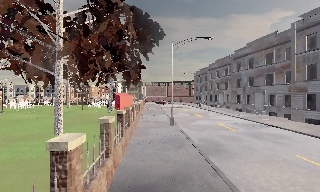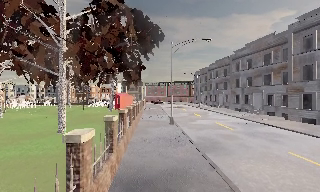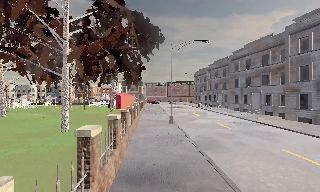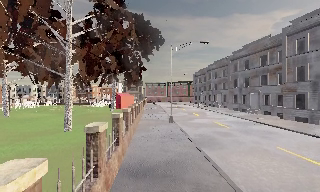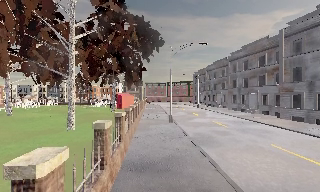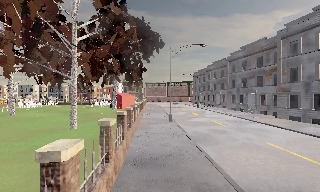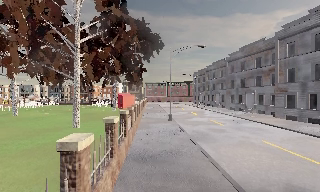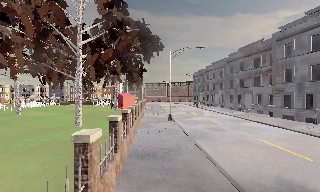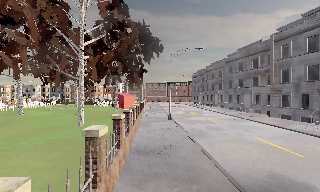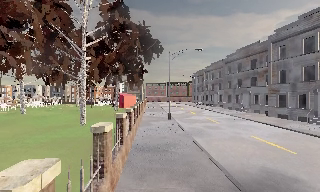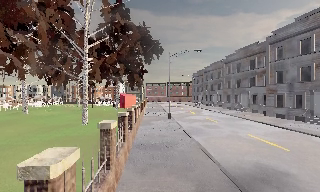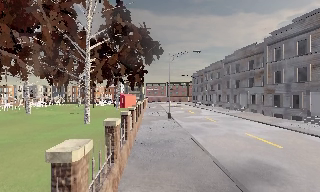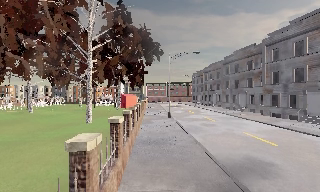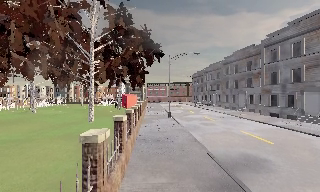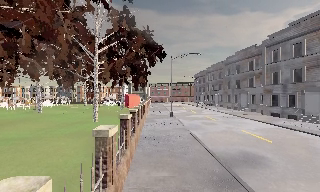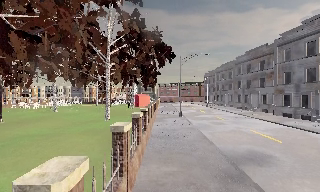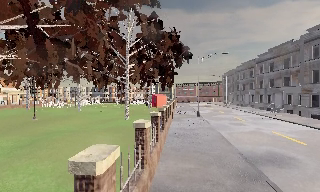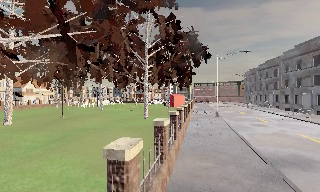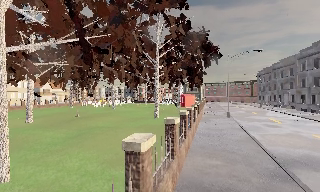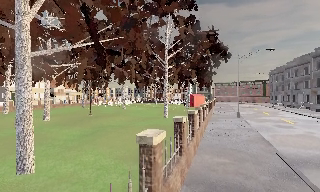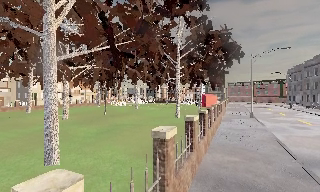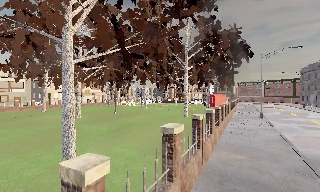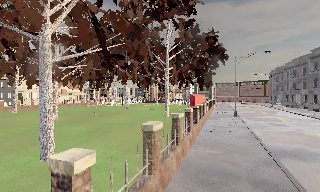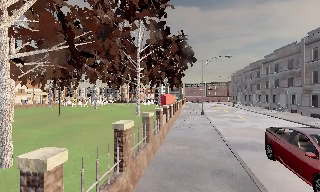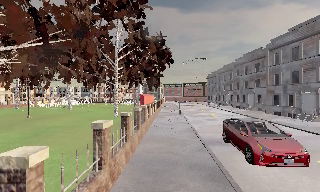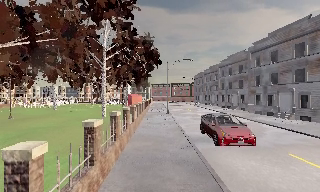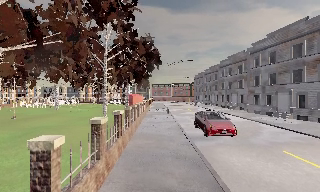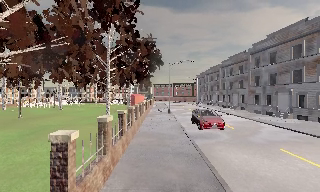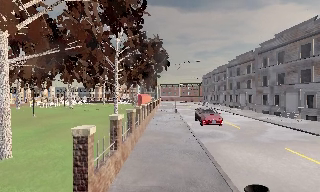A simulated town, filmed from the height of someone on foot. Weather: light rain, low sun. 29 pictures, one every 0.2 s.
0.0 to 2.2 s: The camera travels backward, about 4 m, so what stands in front gets smaller.
2.2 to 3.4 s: The scene slides to the right, as the camera pans about 15 degrees to its left. It travels backward, about 2 m, so what stands in front gets smaller.
3.4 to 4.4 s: The camera travels backward, about 1.5 m, so what stands in front gets smaller.
4.4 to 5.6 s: The scene slides to the left, as the camera pans about 20 degrees to its right. It travels backward, about 2 m, so what stands in front gets smaller.
The film runs backward here.
